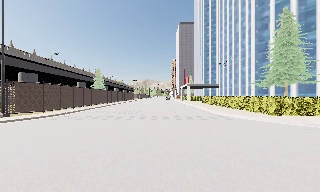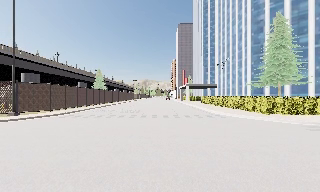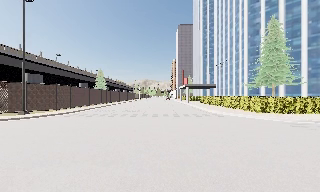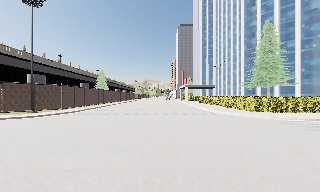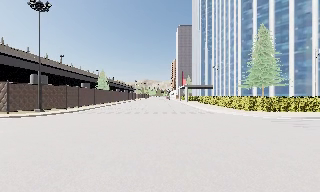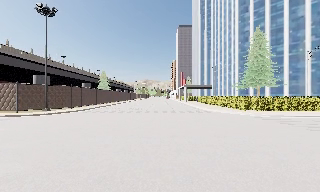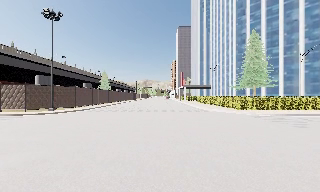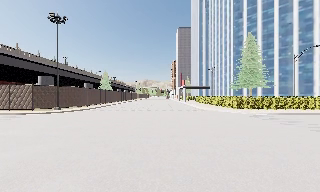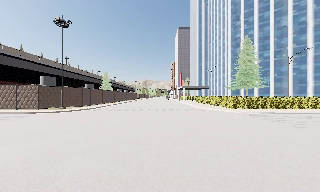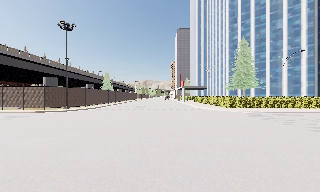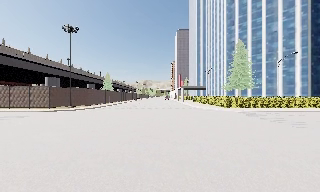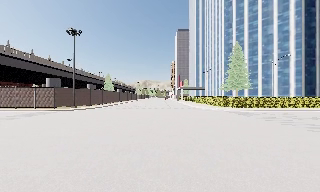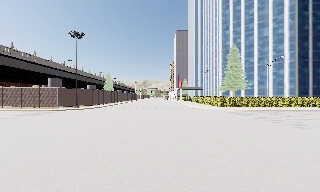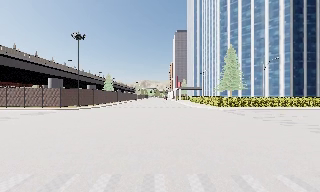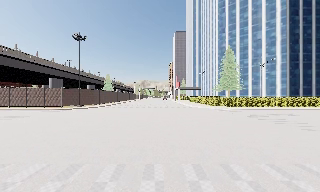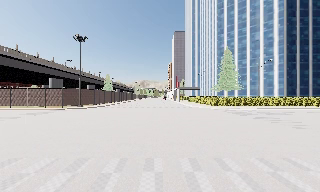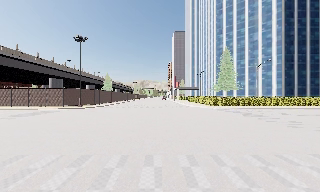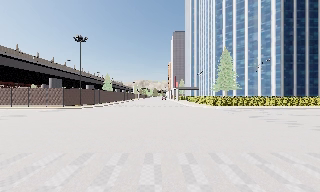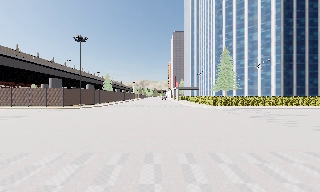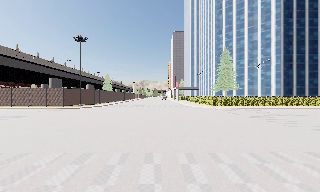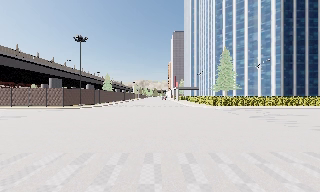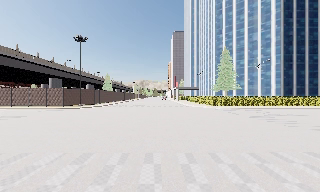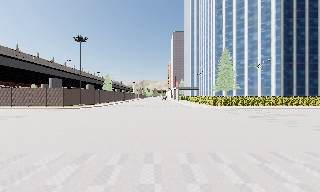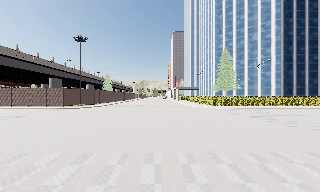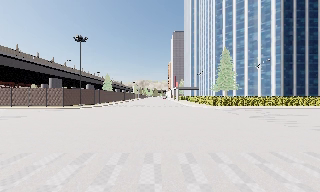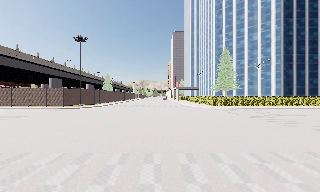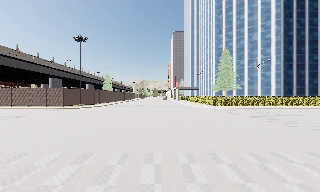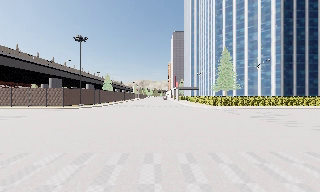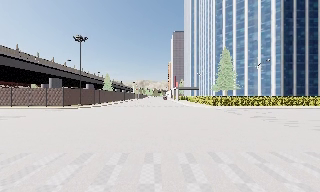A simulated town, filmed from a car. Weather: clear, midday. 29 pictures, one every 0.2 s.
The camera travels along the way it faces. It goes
backward.
0.0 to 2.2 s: The camera travels backward, about 11 m, so what stands in front gets smaller.
2.2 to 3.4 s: The camera travels backward, about 3 m, so what stands in front gets smaller. It loses speed.
3.4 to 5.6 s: The camera keeps its place and its aim.
The film runs backward here.
